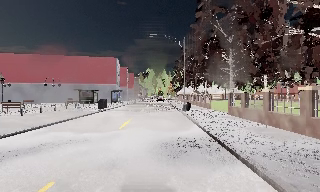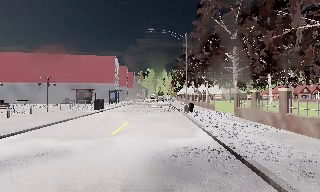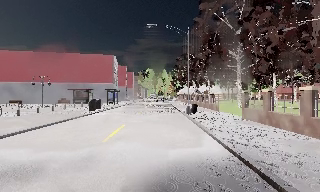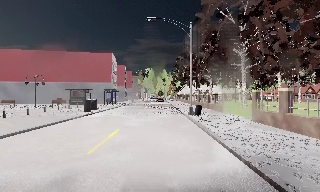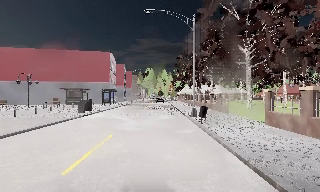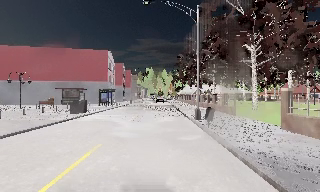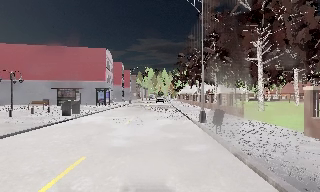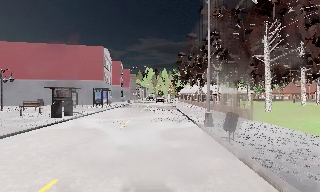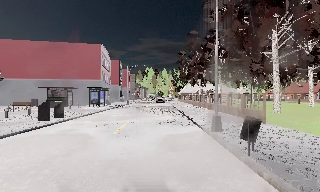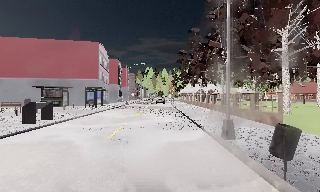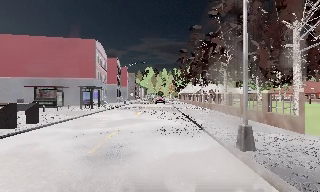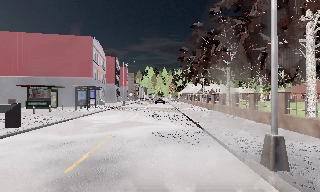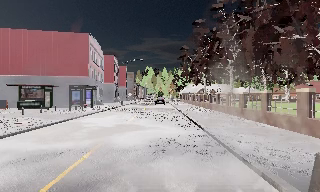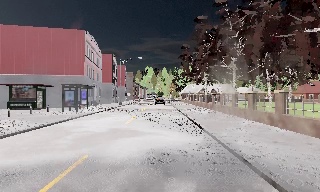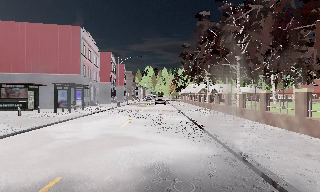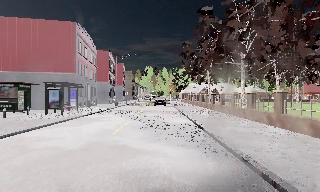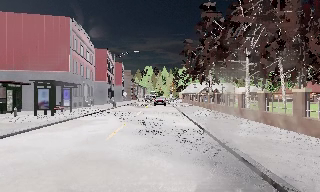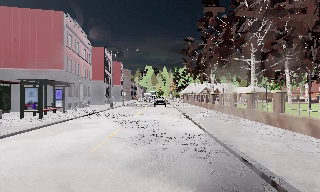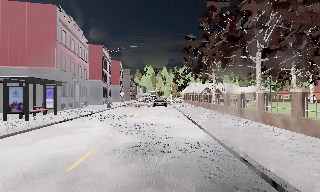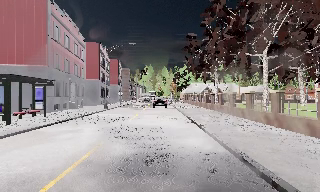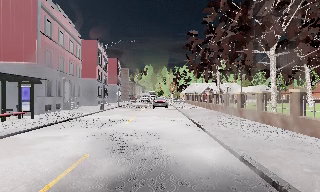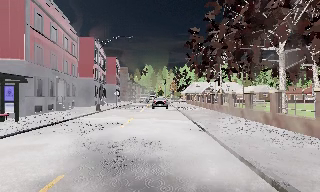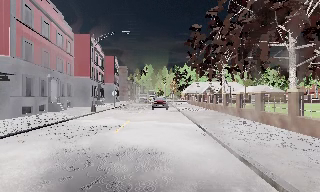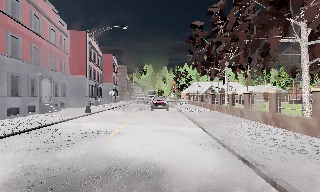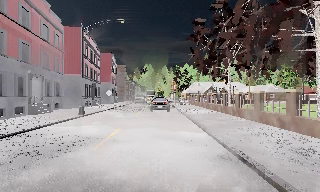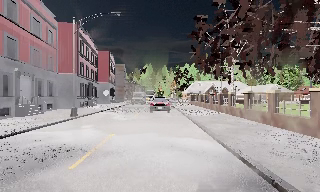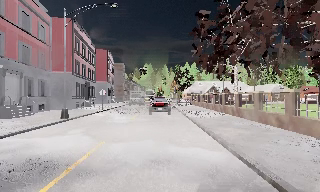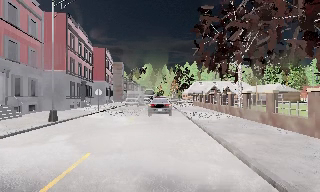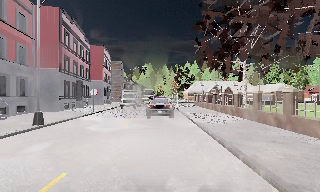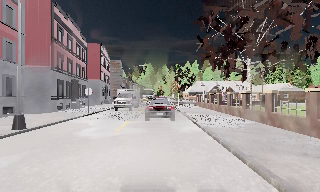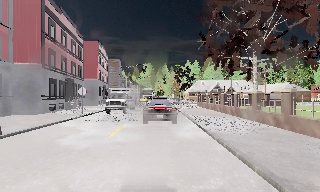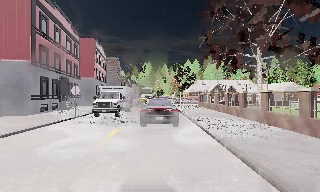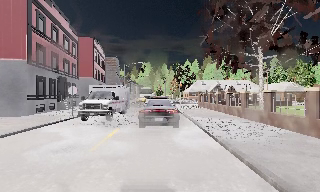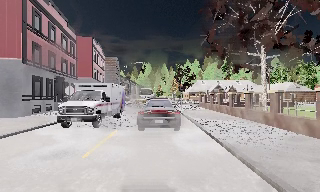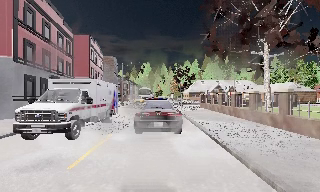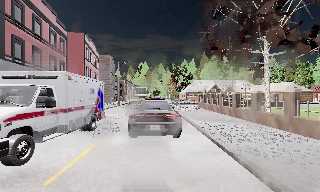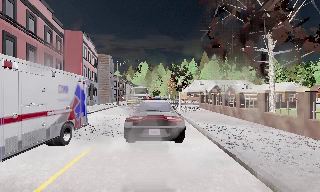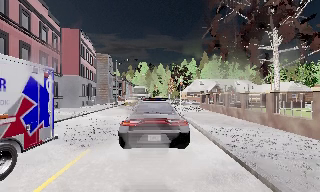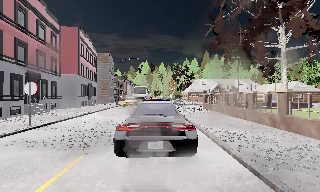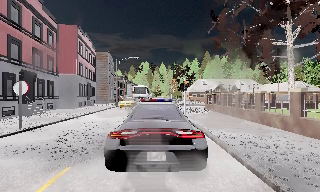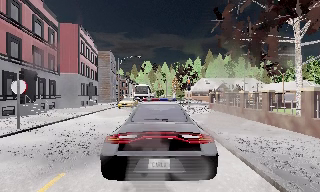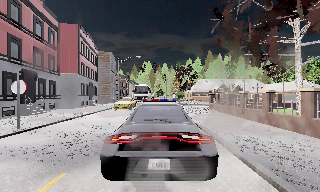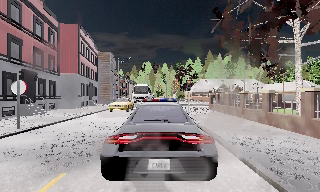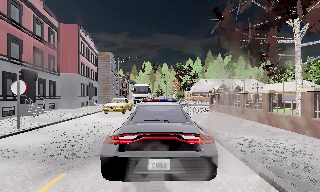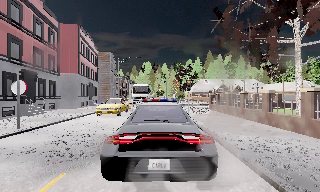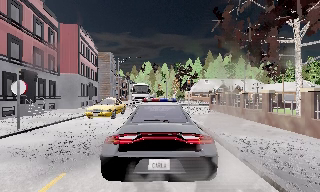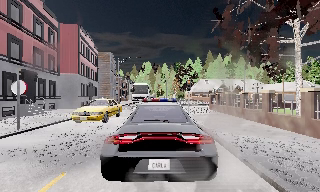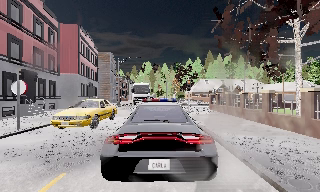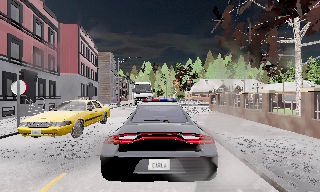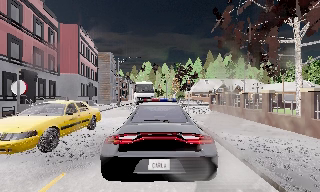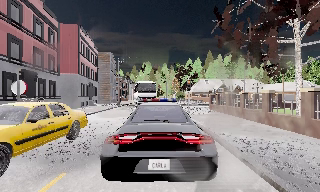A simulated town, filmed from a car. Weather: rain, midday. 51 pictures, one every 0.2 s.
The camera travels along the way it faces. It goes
forward.
0.0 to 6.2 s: The camera travels forward, about 35 m, so what stands in front looms larger.
6.2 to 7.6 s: The camera travels forward, about 4 m, so what stands in front looms larger. It gains speed.
7.6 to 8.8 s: The camera travels forward, about 1 m, so what stands in front looms larger. It loses speed.
8.8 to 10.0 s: The camera keeps its place and its aim.
The film runs forward here.
